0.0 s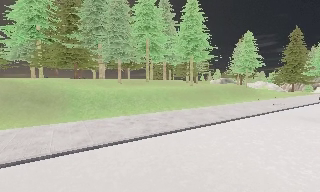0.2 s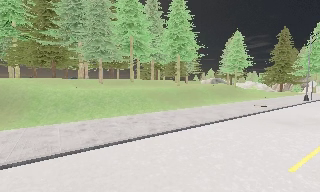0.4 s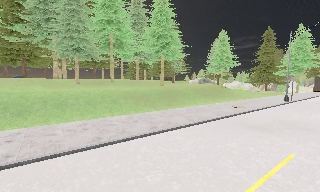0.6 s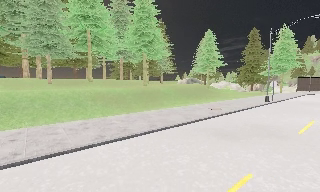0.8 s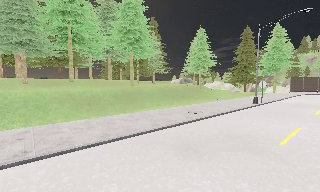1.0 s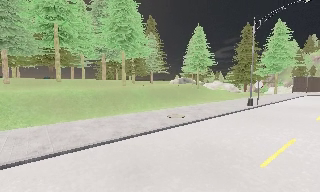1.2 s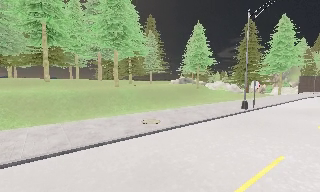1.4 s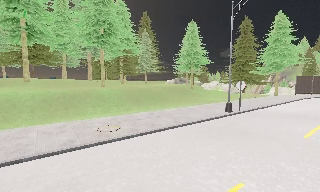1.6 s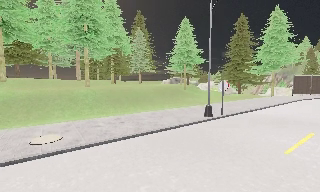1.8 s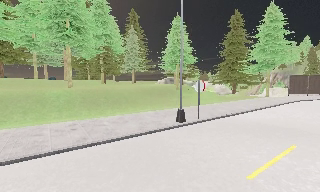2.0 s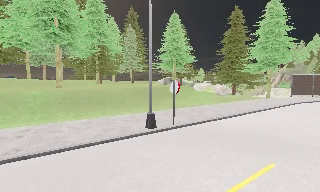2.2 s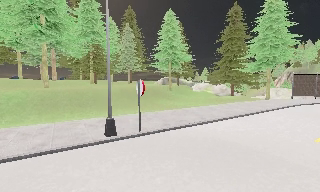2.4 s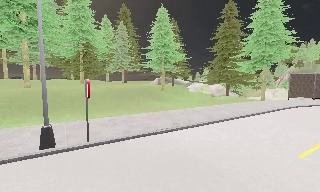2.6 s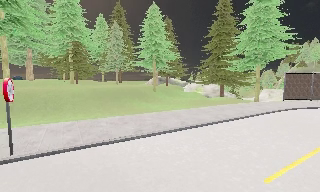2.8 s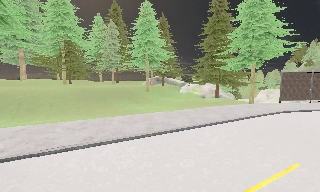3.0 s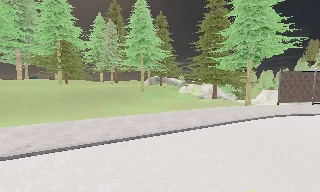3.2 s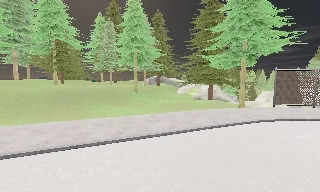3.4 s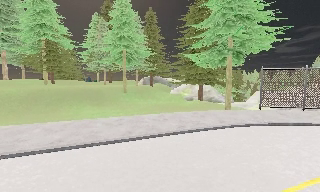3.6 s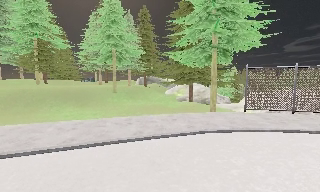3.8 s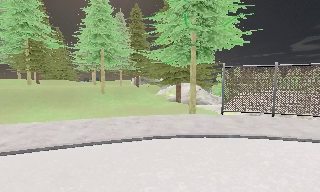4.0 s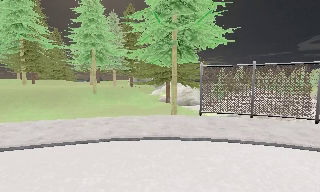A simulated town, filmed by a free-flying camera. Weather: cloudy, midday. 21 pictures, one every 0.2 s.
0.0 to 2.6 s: The camera travels to its right and forward, about 30 m, so close, fixed things drift to the left.
2.6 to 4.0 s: The camera pans to its left, which is counterclockwise from overhead, by about 15 degrees. It travels to its right, about 15 m, so close, fixed things drift to the left.
The film runs forward here.
